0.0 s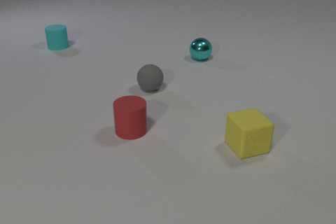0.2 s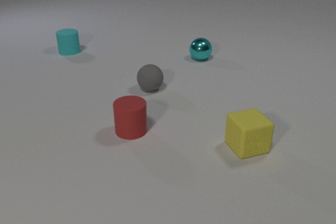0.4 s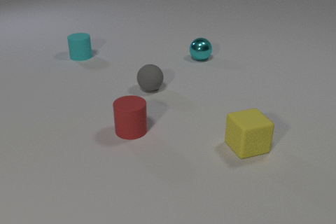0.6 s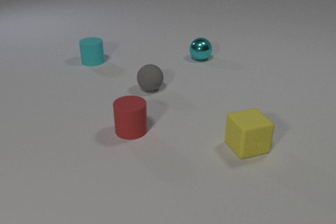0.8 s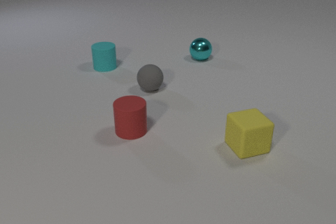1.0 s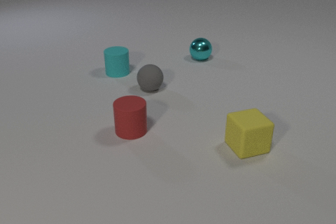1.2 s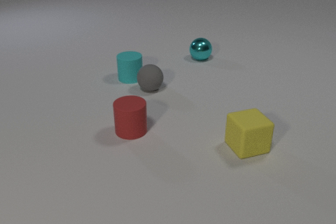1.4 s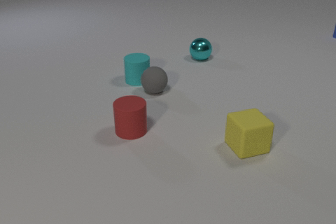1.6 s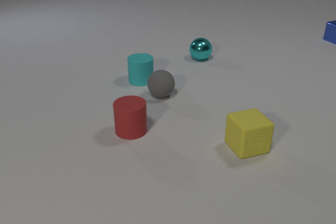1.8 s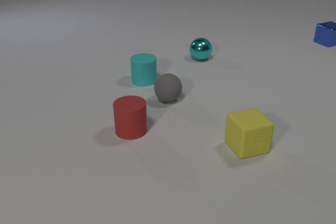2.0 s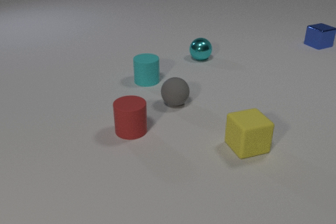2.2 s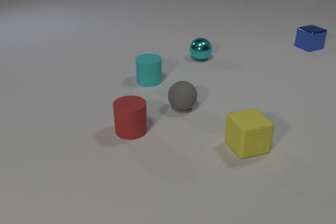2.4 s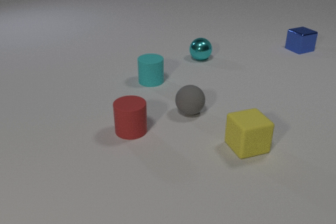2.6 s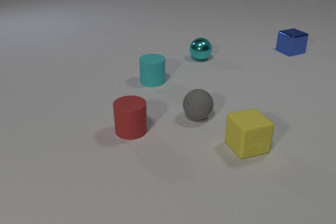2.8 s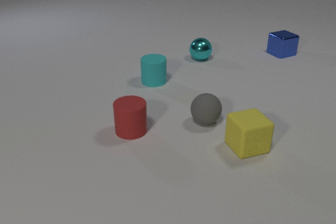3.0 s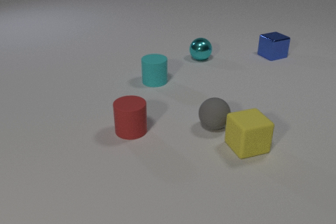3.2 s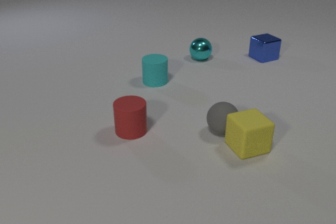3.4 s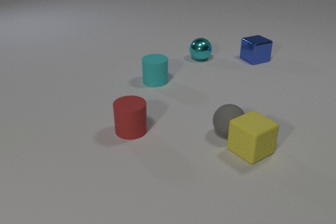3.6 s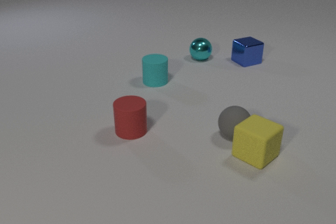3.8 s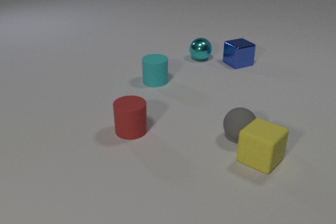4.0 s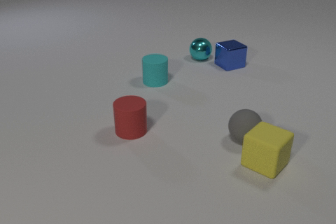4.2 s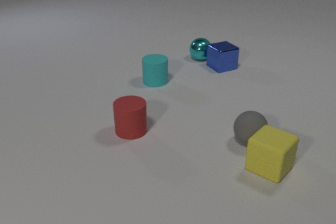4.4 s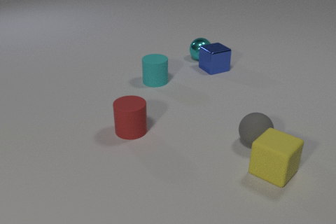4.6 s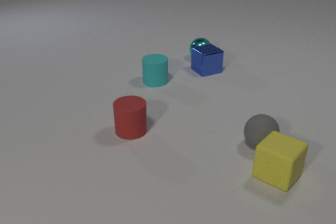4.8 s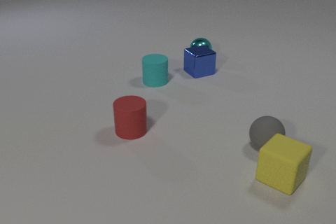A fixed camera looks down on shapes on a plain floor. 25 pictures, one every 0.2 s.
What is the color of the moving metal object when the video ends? blue.
Are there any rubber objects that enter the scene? no.
What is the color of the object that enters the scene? blue.
0.0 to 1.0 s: The cyan rubber cylinder slides toward the camera and to the right.
1.0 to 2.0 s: The cyan rubber cylinder slides to the right and toward the camera. The gray rubber sphere rolls toward the camera and to the right. The blue metal cube comes in at the right edge, slides toward the camera and to the left. The cyan rubber cylinder and the gray rubber sphere collide.
2.0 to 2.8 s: The cyan rubber cylinder slides to the right. The gray rubber sphere rolls toward the camera and to the right. The blue metal cube slides toward the camera and to the left.
2.8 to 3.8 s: The gray rubber sphere rolls to the right and toward the camera. The blue metal cube slides to the left and toward the camera. The yellow rubber cube slides toward the camera and to the right, spins counterclockwise seen from above by about 30 degrees, its near face sliding to the right. The gray rubber sphere and the yellow rubber cube collide.
3.8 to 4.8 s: The gray rubber sphere rolls to the right and toward the camera. The blue metal cube slides to the left and toward the camera. The yellow rubber cube slides toward the camera and to the right.
